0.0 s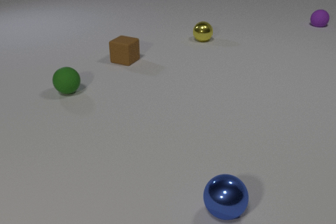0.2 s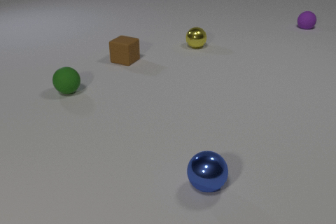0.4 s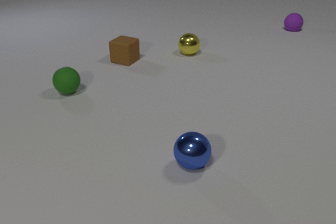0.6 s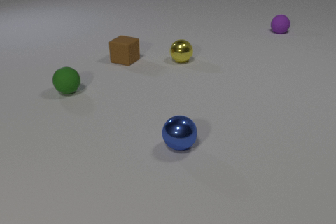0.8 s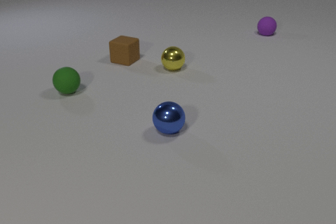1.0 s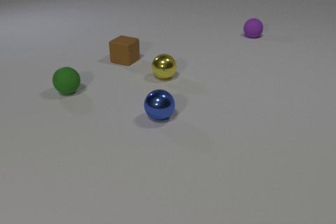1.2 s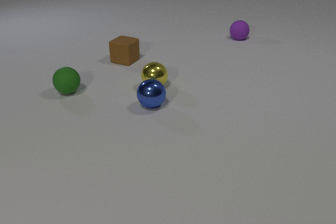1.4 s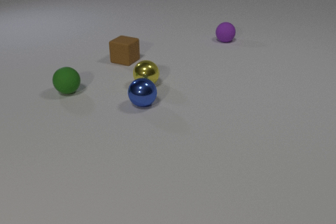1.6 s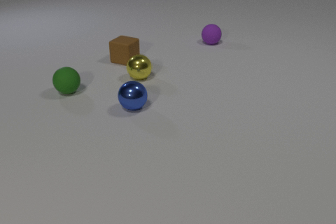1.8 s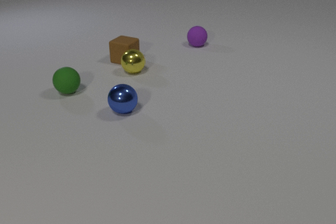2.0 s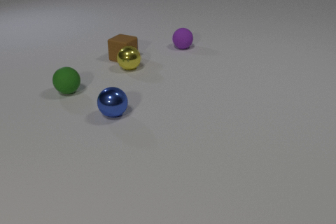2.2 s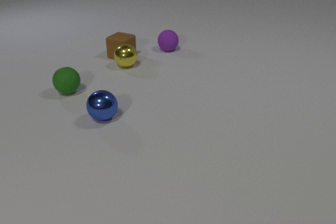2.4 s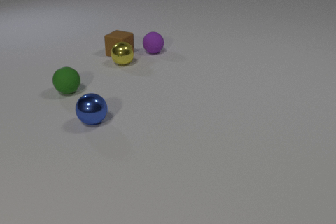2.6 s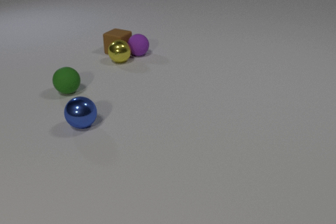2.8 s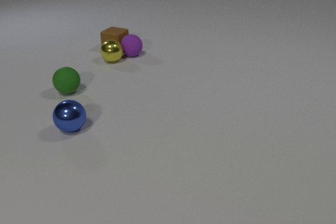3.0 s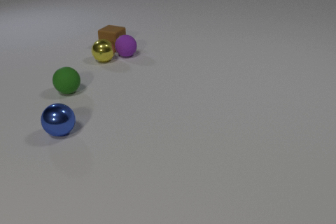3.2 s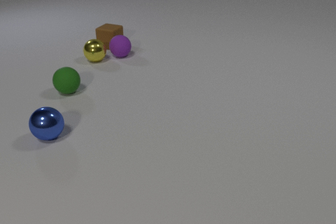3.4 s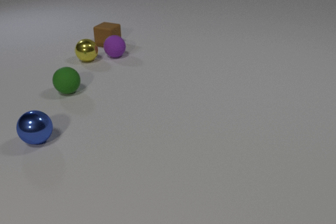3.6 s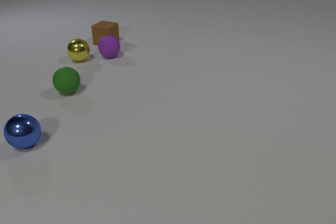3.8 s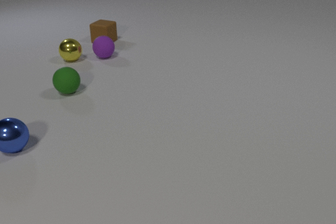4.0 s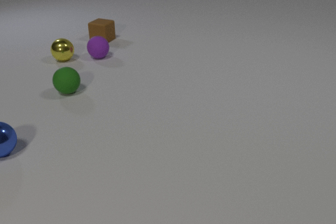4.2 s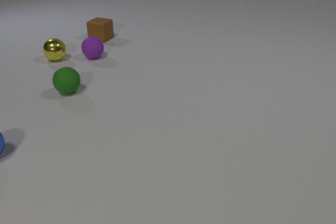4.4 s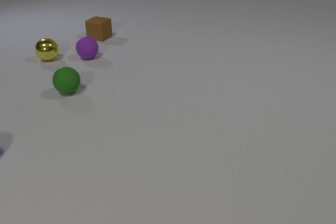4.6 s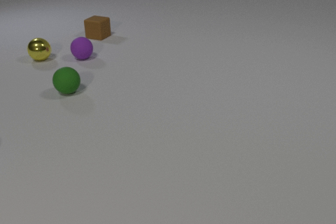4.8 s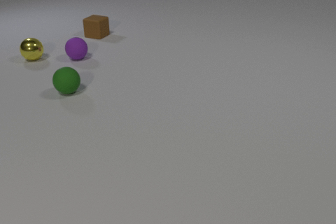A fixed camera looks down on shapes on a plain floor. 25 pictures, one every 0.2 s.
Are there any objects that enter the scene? no.
What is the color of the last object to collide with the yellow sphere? purple.
What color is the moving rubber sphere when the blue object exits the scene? purple.
0.0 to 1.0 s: The yellow metal sphere rolls toward the camera. The blue metal sphere rolls away from the camera and to the left. The purple rubber sphere rolls to the left and toward the camera.
1.0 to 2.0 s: The yellow metal sphere rolls to the left and away from the camera. The blue metal sphere rolls to the left. The brown rubber cube slides away from the camera. The purple rubber sphere rolls to the left and toward the camera. The yellow metal sphere and the blue metal sphere collide. The yellow metal sphere and the brown rubber cube collide.
2.0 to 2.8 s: The yellow metal sphere rolls away from the camera and to the left. The blue metal sphere rolls to the left and toward the camera. The brown rubber cube slides away from the camera. The purple rubber sphere rolls to the left. The brown rubber cube and the purple rubber sphere collide. The yellow metal sphere and the purple rubber sphere collide.
2.8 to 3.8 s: The yellow metal sphere rolls to the left. The blue metal sphere rolls to the left. The brown rubber cube slides away from the camera and to the left. The purple rubber sphere rolls to the left.
3.8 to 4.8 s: The yellow metal sphere rolls to the left. The blue metal sphere rolls to the left, leaves at the left edge. The brown rubber cube slides away from the camera. The purple rubber sphere rolls to the left.
